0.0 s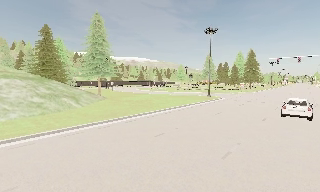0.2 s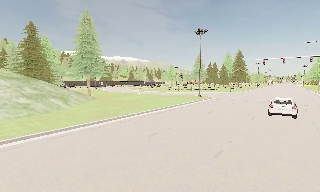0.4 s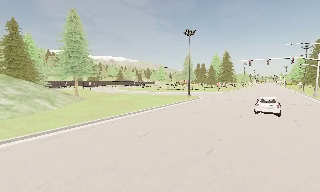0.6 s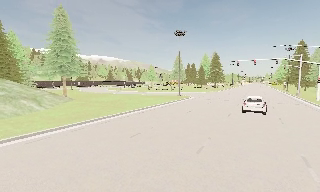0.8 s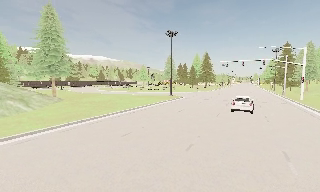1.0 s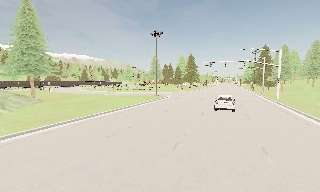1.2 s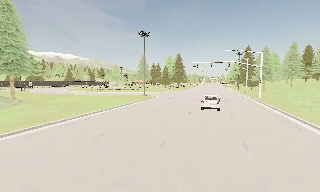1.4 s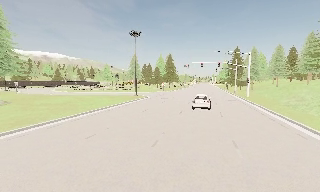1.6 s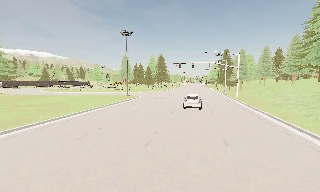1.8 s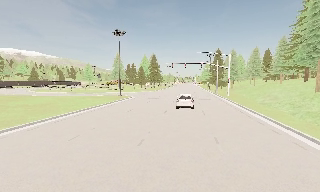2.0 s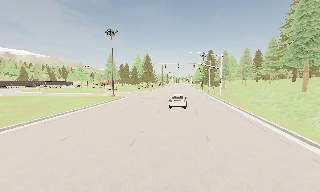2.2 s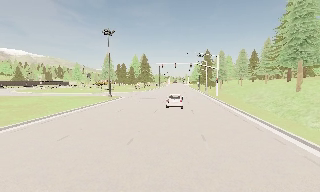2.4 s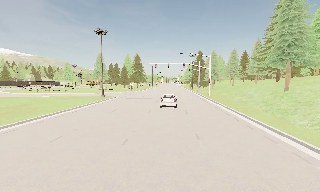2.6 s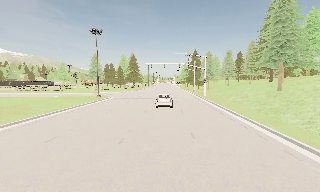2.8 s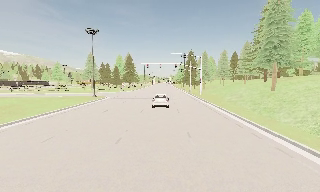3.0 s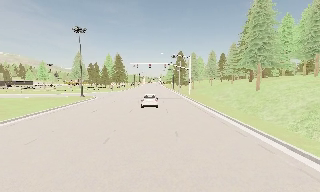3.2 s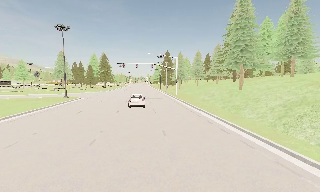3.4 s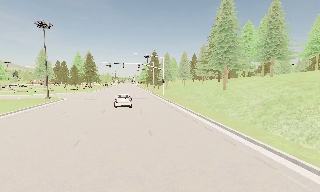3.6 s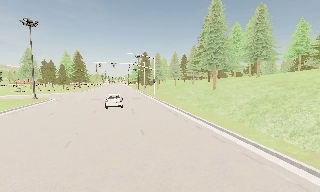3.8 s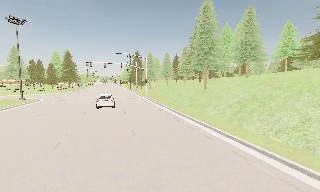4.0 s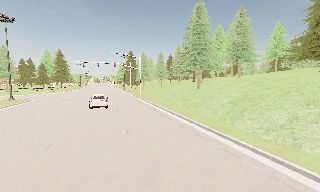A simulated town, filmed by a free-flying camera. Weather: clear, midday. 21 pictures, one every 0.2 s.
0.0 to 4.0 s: The camera pans to its right, which is clockwise from overhead, by about 60 degrees. It travels backward, about 2 m.
The film runs backward here.
